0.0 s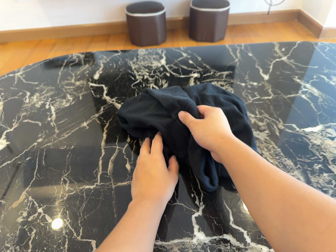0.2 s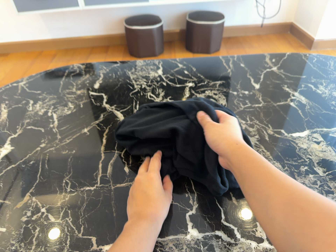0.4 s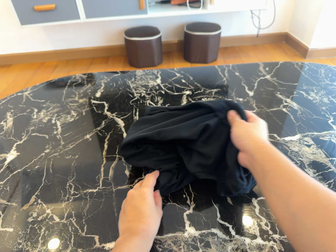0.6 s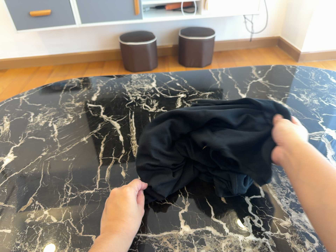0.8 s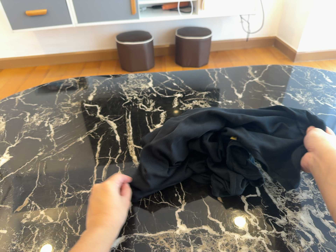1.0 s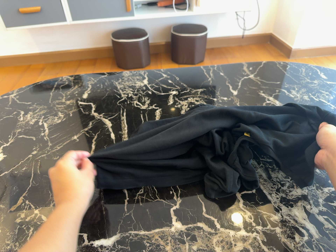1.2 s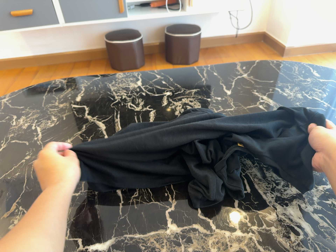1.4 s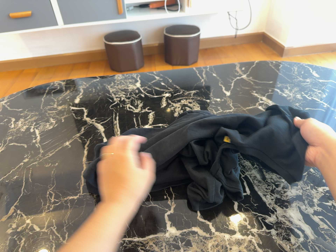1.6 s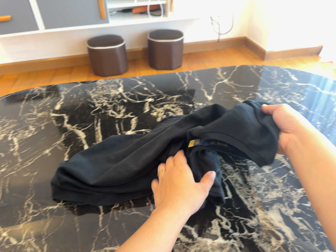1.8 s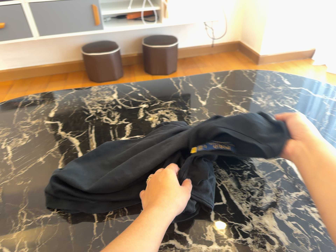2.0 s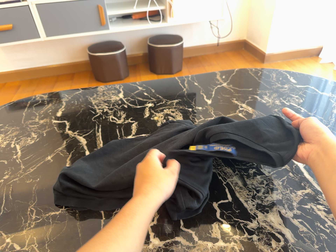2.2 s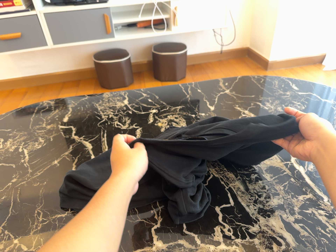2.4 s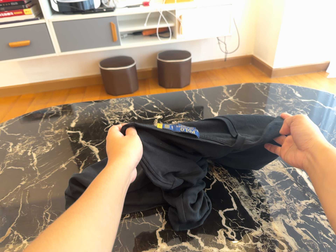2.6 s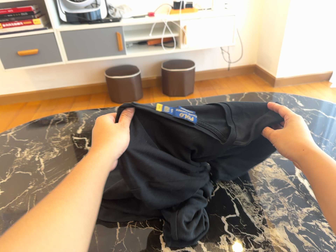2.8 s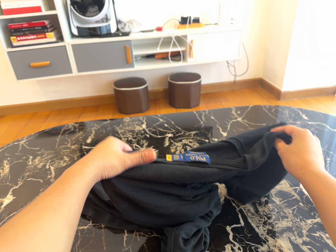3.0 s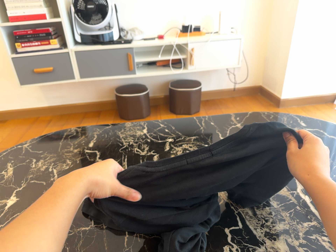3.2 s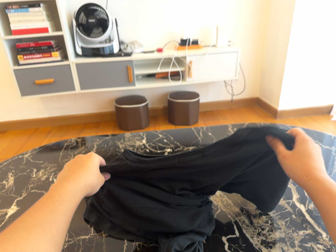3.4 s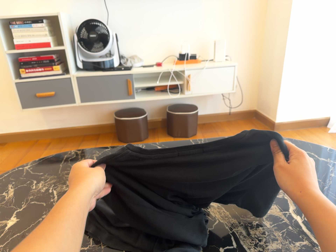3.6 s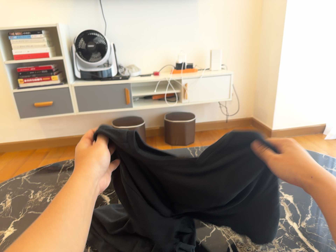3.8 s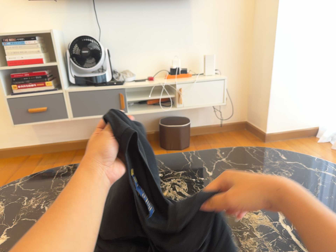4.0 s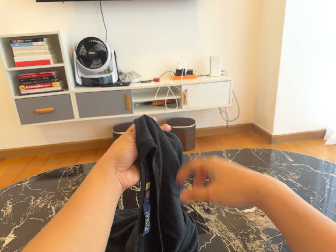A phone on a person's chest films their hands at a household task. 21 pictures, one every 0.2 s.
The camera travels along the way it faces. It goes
backward.
The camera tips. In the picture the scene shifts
downward.
0.0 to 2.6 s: The camera travels backward, about 12 cm, so what stands in front gets smaller. Its aim tips toward the top of its view by about 10 degrees, and the scene shifts downward.
2.6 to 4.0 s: The camera travels backward, about 9 cm, so what stands in front gets smaller. Its aim tips toward the top of its view by about 15 degrees, and the scene shifts downward.
The film runs forward here.
